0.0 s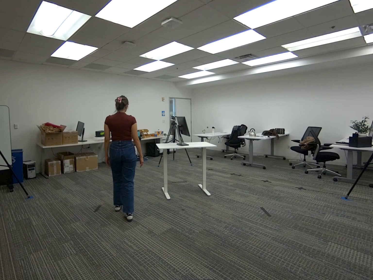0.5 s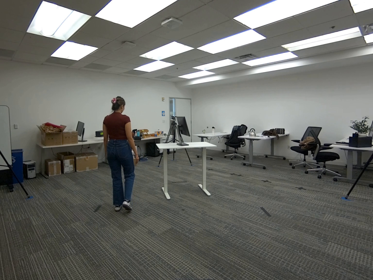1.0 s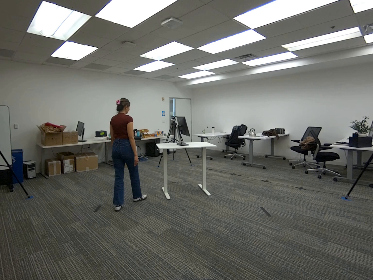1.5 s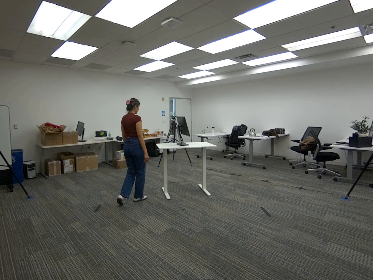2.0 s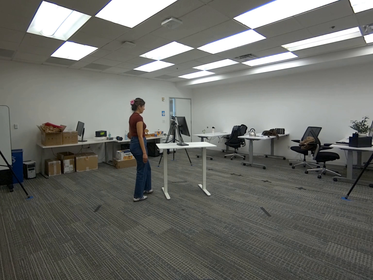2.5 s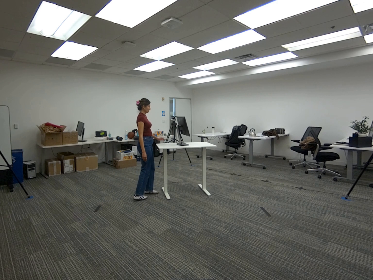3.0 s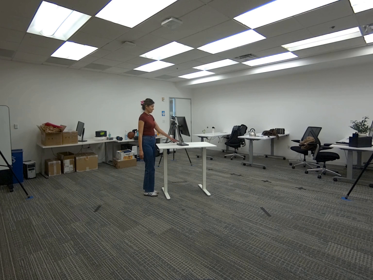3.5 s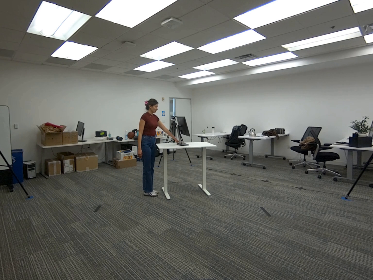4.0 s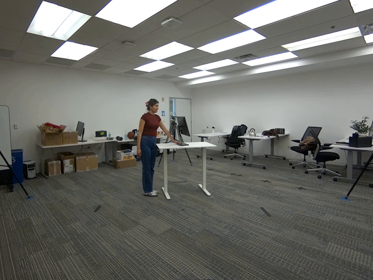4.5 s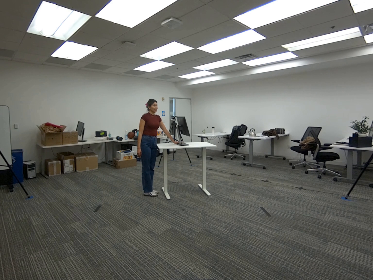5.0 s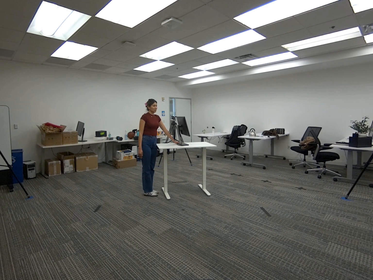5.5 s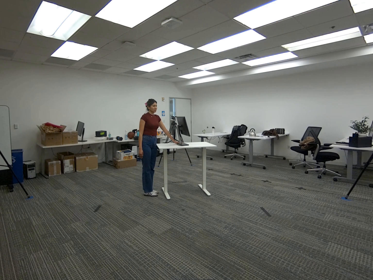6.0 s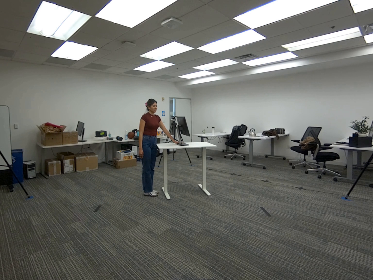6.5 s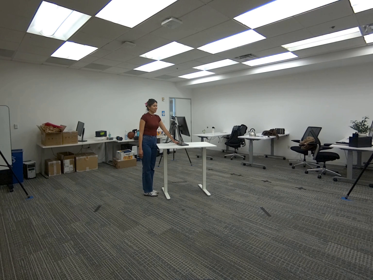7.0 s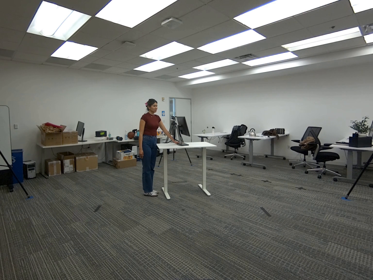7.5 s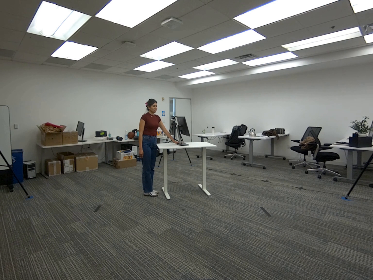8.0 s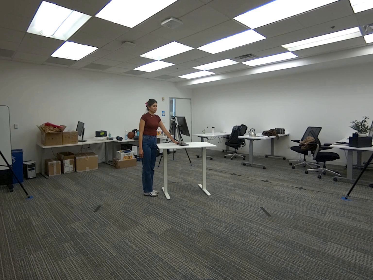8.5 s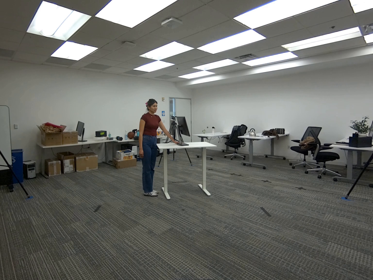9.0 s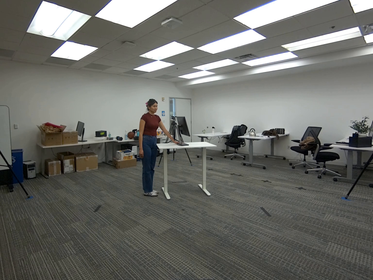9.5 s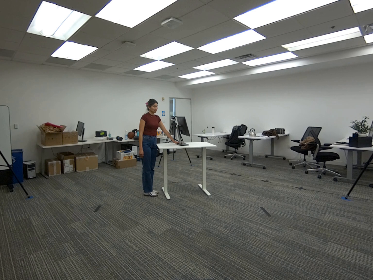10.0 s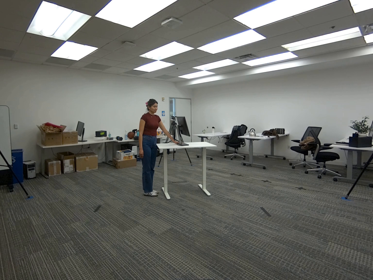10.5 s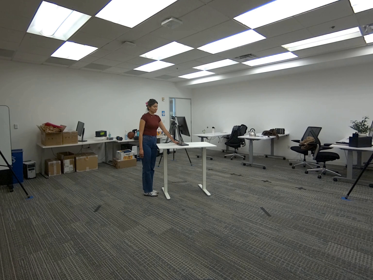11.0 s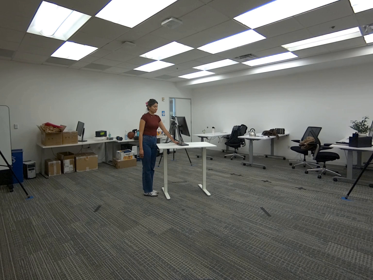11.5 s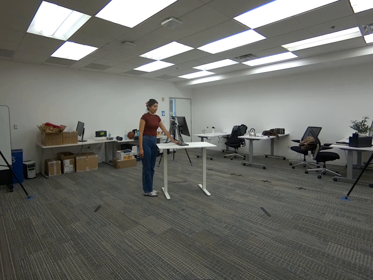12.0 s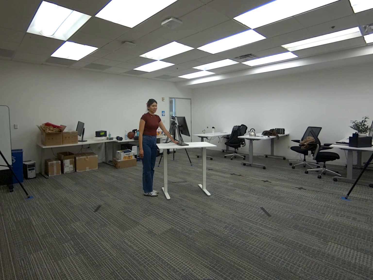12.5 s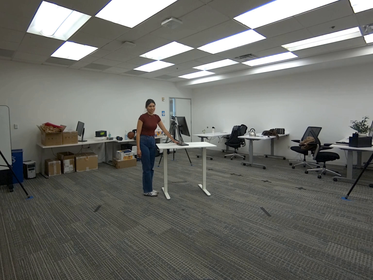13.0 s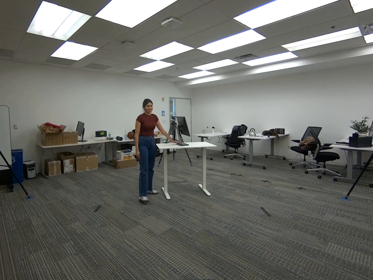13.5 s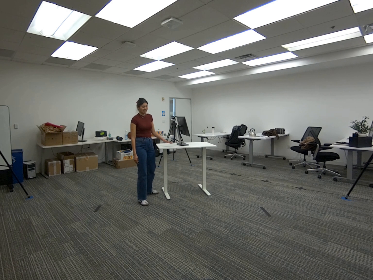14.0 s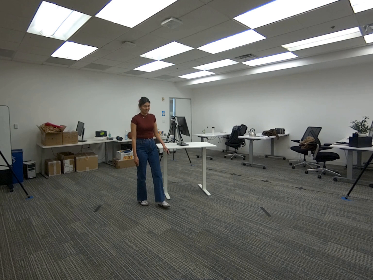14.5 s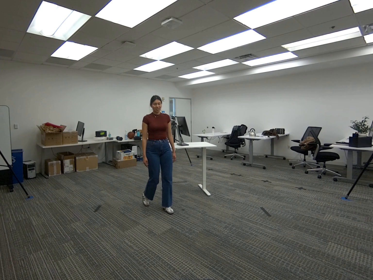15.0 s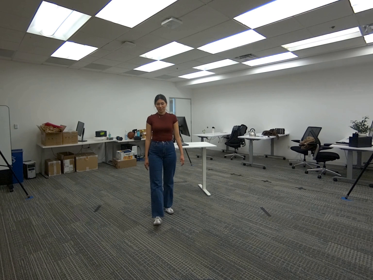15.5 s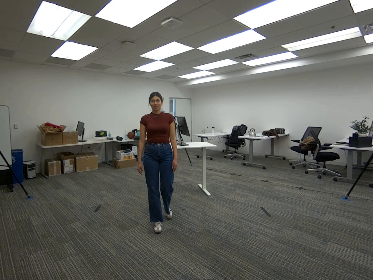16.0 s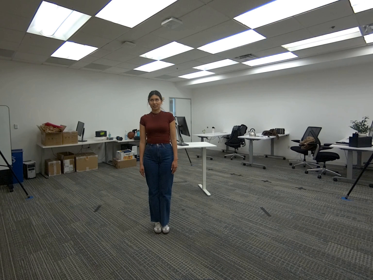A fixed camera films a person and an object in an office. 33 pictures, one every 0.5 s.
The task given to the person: Walk over to the monitor on the white desk and touch the monitor using your left hand.
